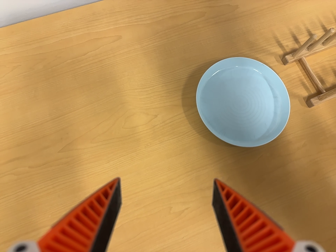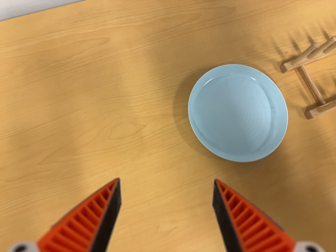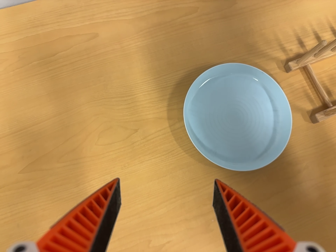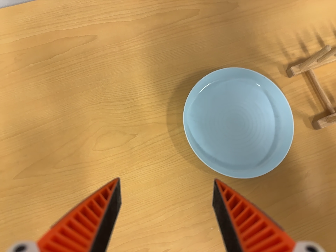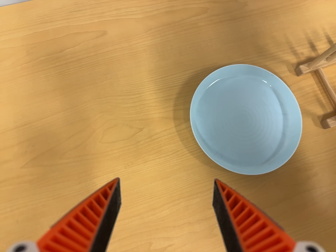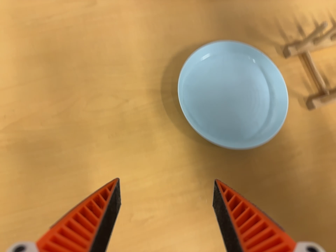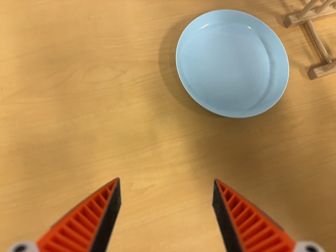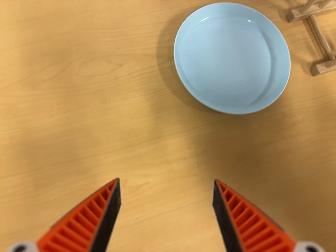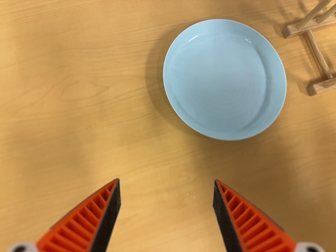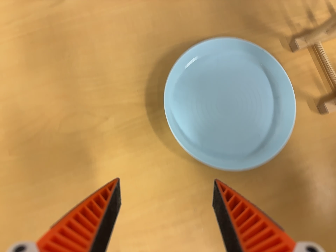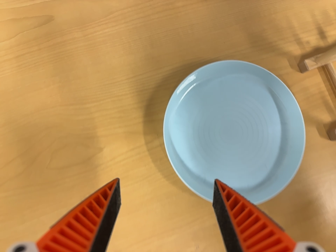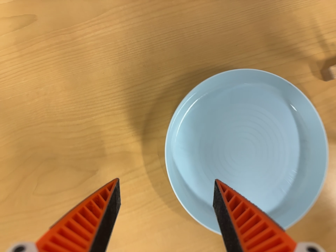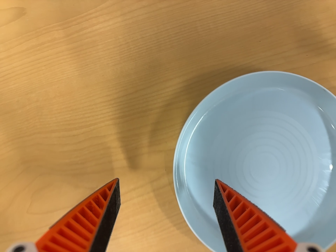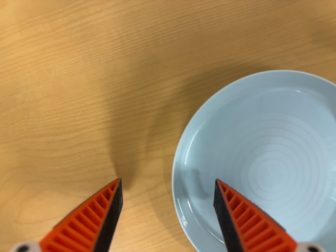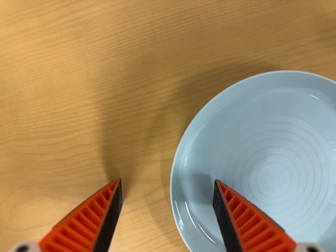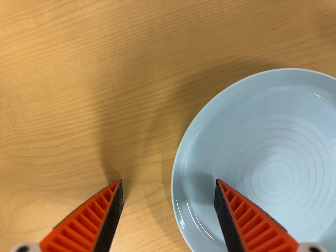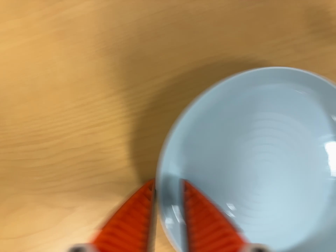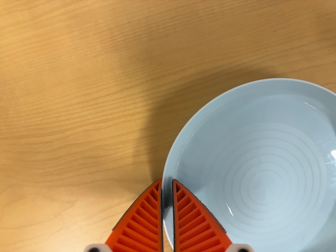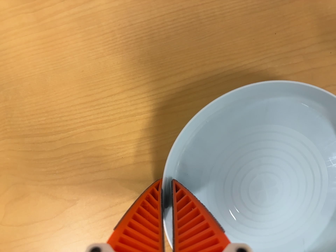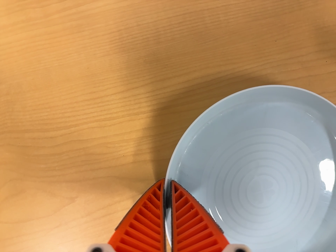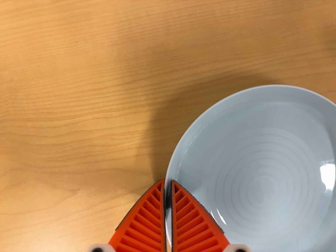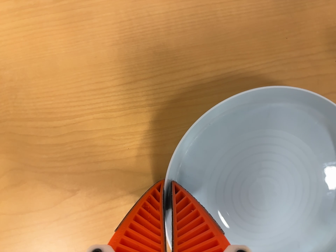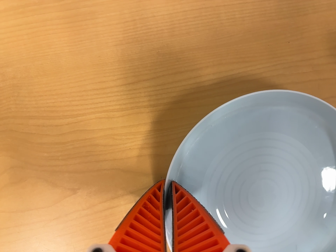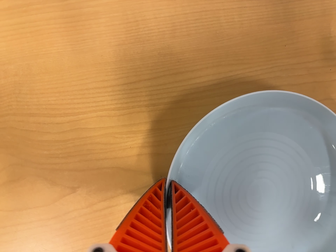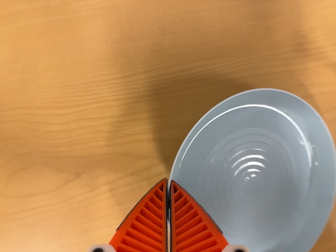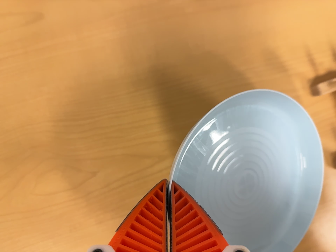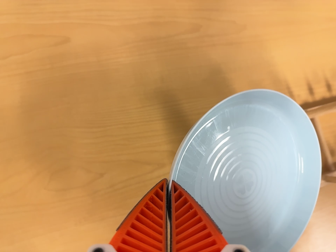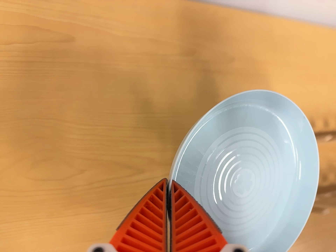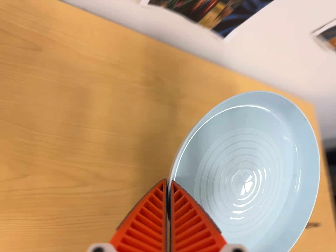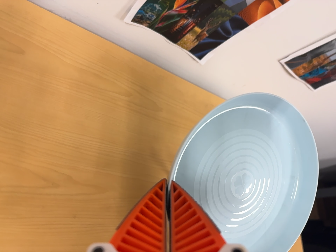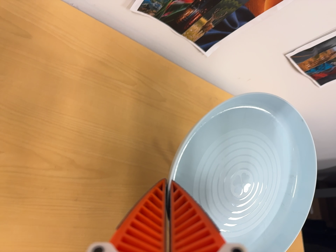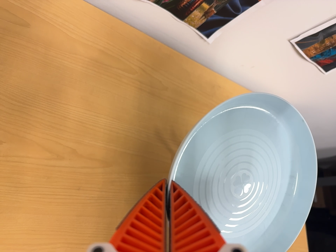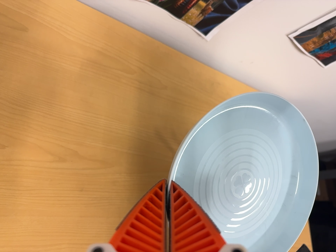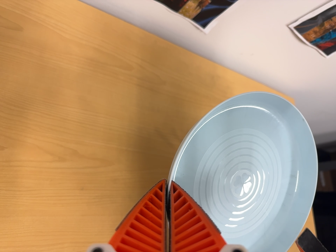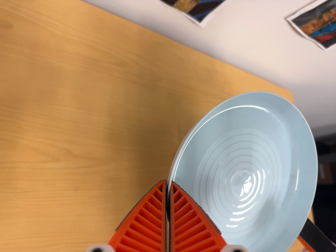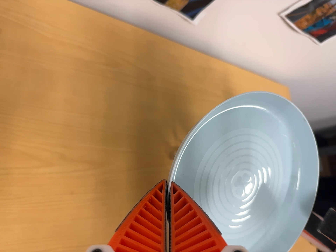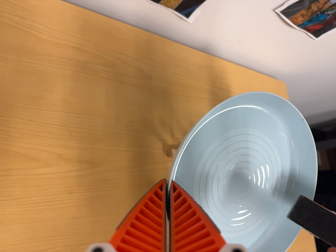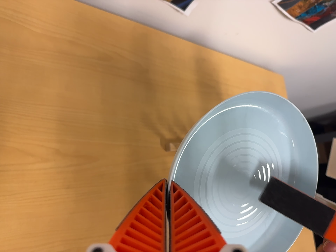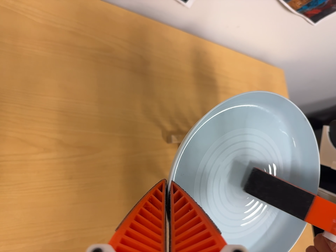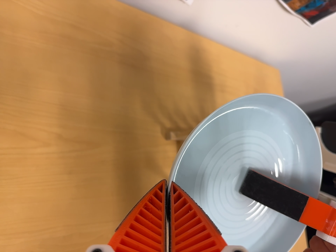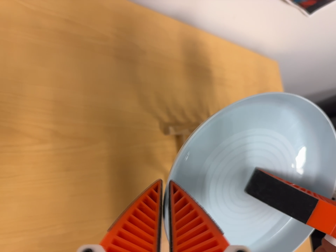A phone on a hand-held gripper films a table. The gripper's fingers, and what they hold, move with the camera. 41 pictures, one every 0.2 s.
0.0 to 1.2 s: The camera travels forward and toward the bottom of its view, about 10 cm, so what stands in front looms larger.
1.2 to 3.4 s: The camera travels toward the top of its view and forward, about 32 cm. Its aim tips toward the bottom of its view by about 20 degrees.
3.4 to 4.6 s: The camera shifts only a little, or ends up much as it began.
4.6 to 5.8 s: The camera swings to its right by about 25 degrees, and the scene slides to the left. It travels backward and toward the bottom of its view, about 24 cm. Its aim tips toward the top of its view by about 30 degrees. It rolls about its line of sight by about 15 degrees, and the scene rotates clockwise.
5.8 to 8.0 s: The camera's aim tips toward the bottom of its view by about 10 degrees, and the scene shifts upward.
The film runs forward here.
